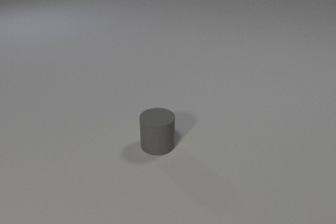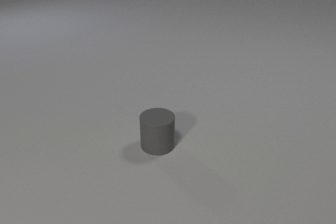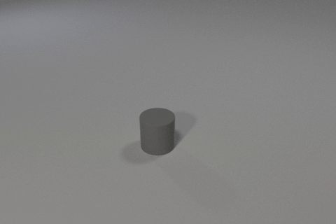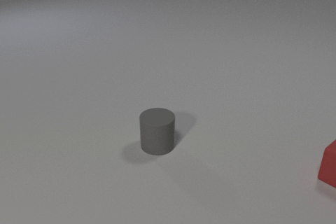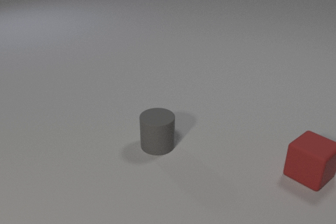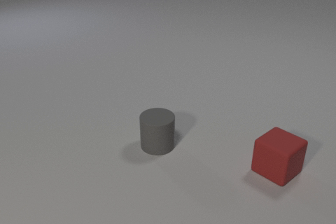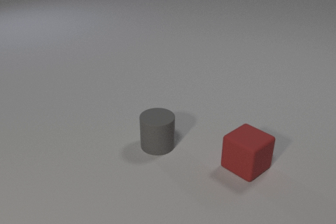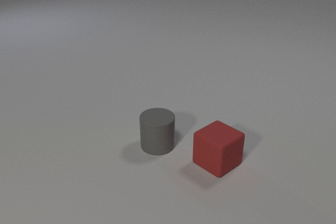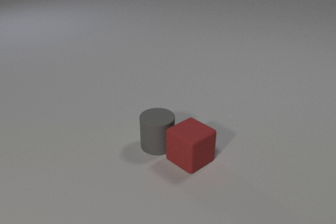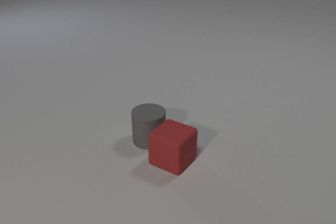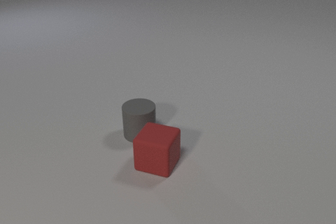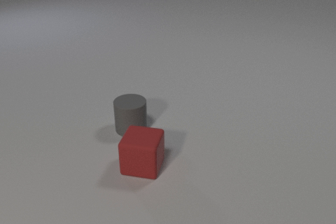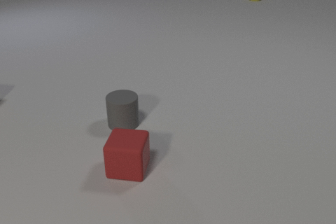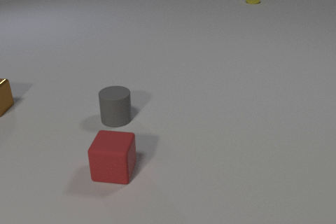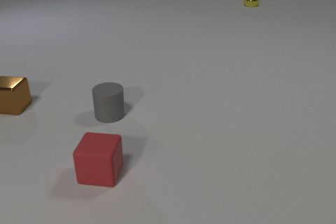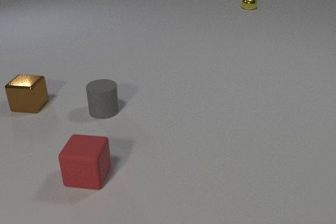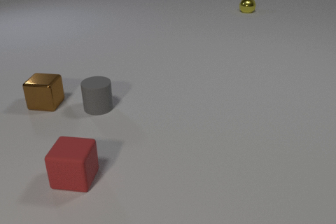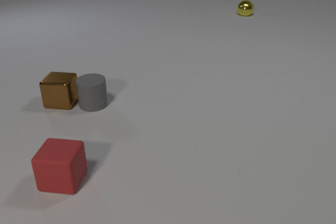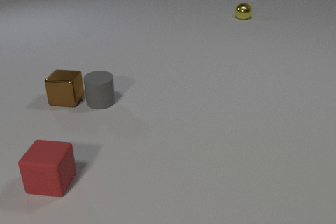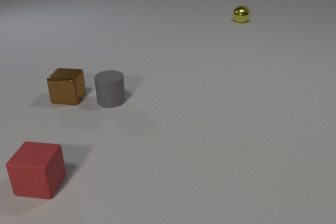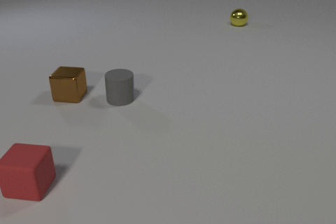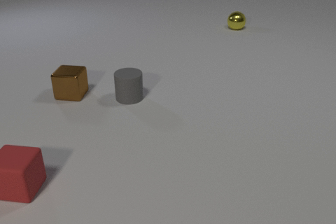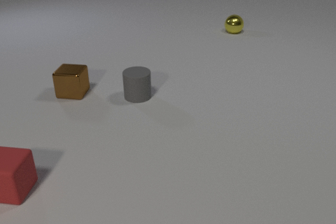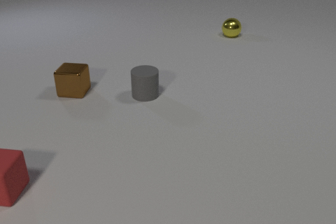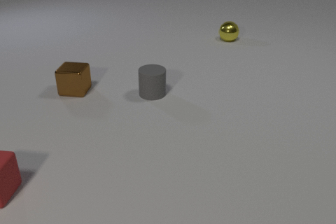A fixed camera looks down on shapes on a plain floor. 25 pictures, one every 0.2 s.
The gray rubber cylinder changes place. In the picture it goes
away from the camera.
The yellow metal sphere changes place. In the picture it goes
toward the camera.
0.0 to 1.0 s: The red rubber cube comes in at the right edge, slides to the left.
1.0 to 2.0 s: The red rubber cube slides to the left, spins counterclockwise seen from above by about 30 degrees, its near face sliding to the right. The gray rubber cylinder slides away from the camera and to the left. The red rubber cube and the gray rubber cylinder collide.
2.0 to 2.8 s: The red rubber cube slides to the left. The gray rubber cylinder slides away from the camera and to the left. The brown metal cube comes in at the left edge, slides to the right. The yellow metal sphere comes in at the top edge, rolls toward the camera.
2.8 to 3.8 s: The red rubber cube slides to the left. The gray rubber cylinder slides away from the camera. The brown metal cube slides to the right. The yellow metal sphere rolls toward the camera. The gray rubber cylinder and the brown metal cube collide.
3.8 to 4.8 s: The red rubber cube slides to the left. The gray rubber cylinder slides to the right. The brown metal cube slides away from the camera and to the right. The yellow metal sphere rolls toward the camera.
What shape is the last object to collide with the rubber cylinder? cube.
What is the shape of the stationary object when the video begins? cylinder.
What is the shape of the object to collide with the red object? cylinder.
